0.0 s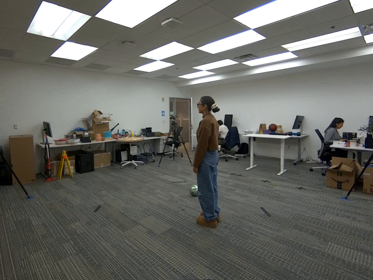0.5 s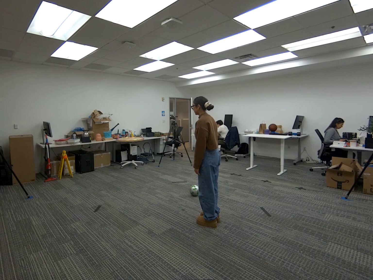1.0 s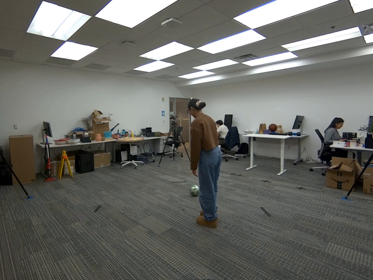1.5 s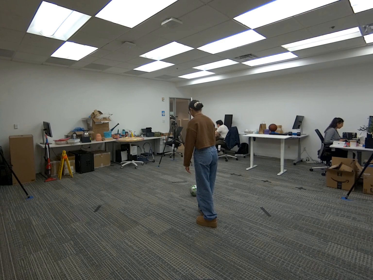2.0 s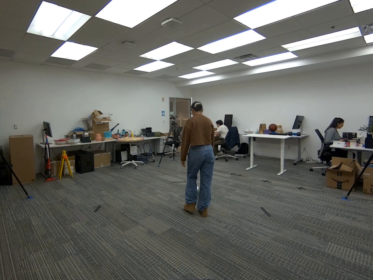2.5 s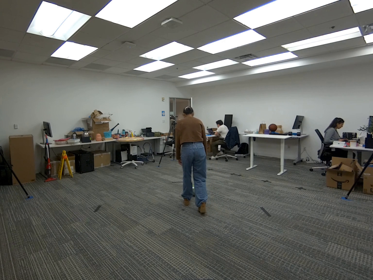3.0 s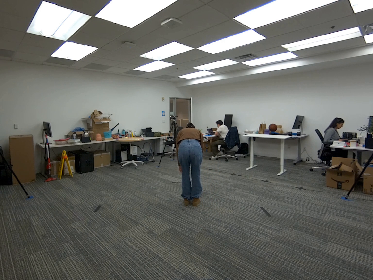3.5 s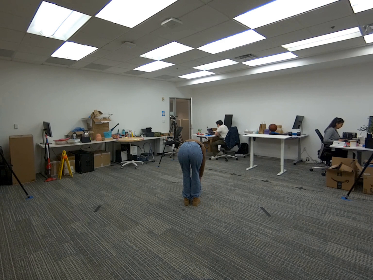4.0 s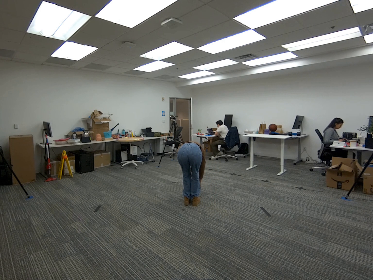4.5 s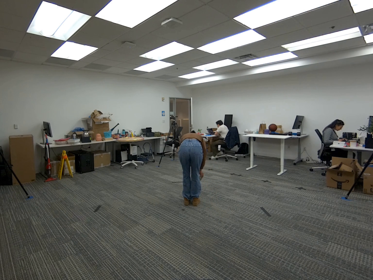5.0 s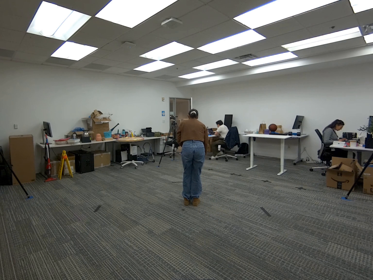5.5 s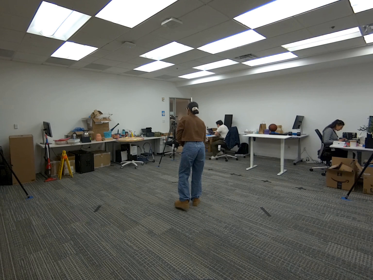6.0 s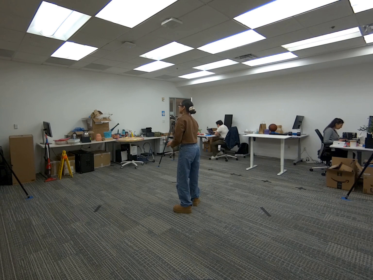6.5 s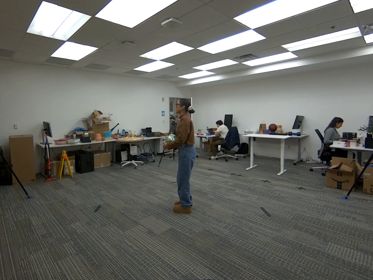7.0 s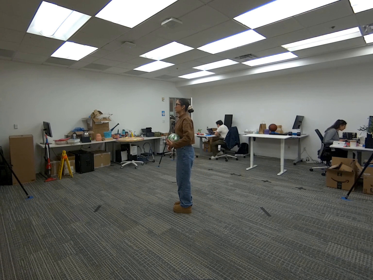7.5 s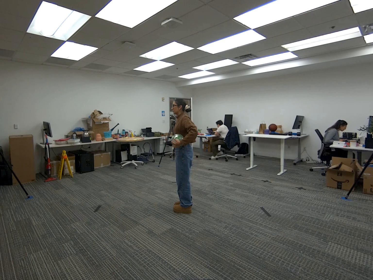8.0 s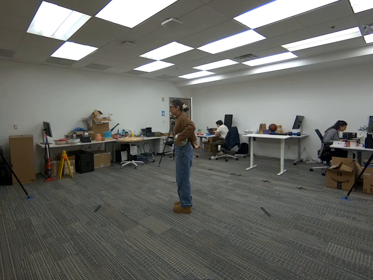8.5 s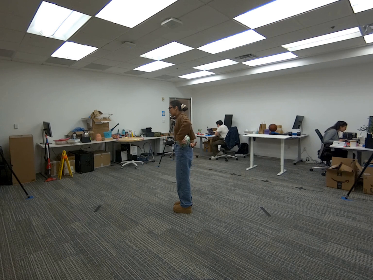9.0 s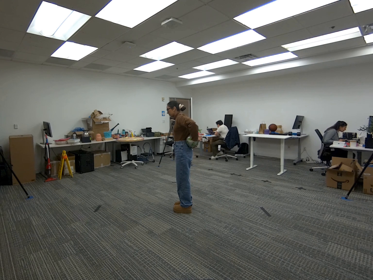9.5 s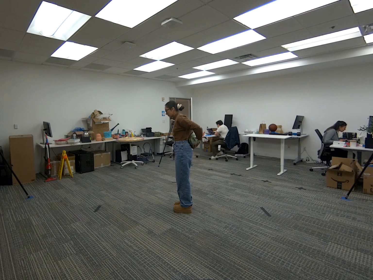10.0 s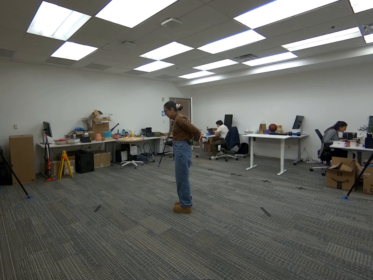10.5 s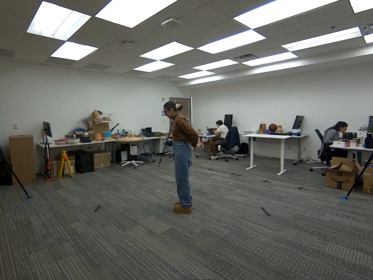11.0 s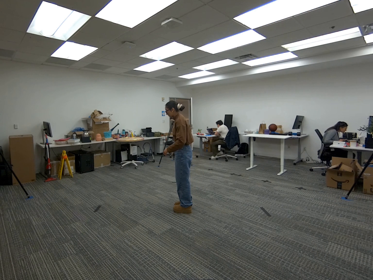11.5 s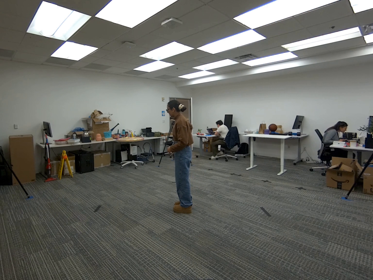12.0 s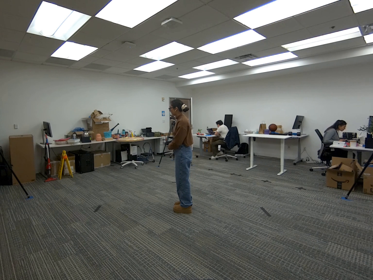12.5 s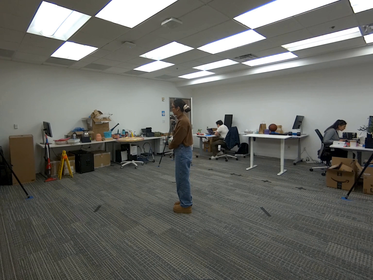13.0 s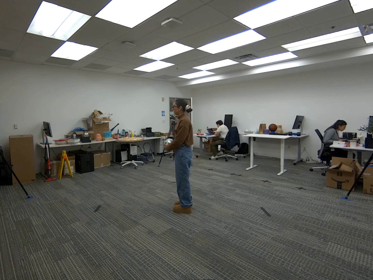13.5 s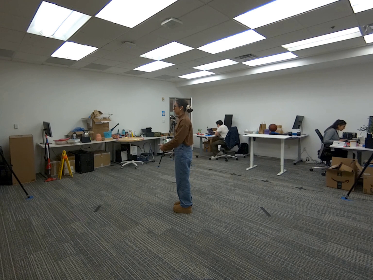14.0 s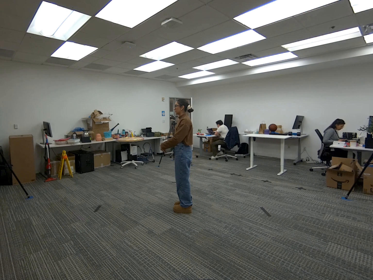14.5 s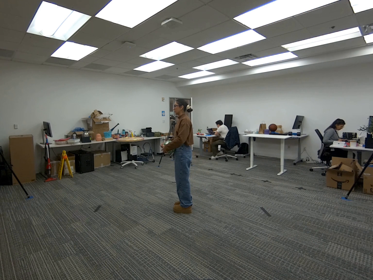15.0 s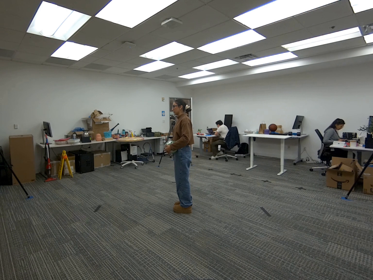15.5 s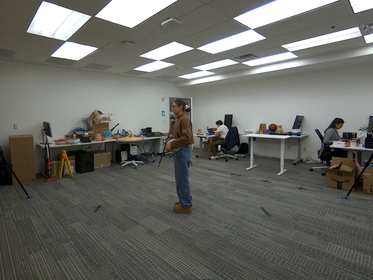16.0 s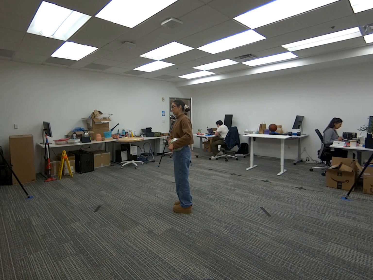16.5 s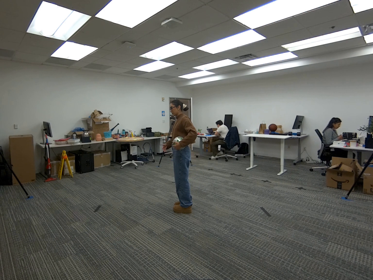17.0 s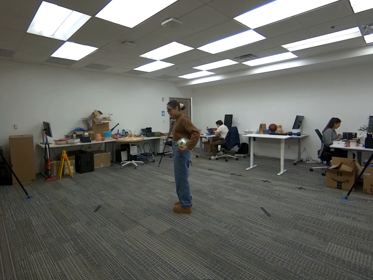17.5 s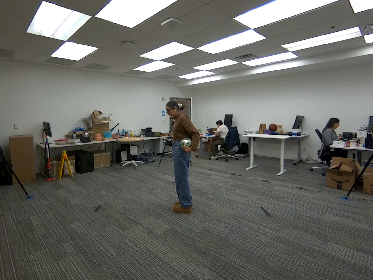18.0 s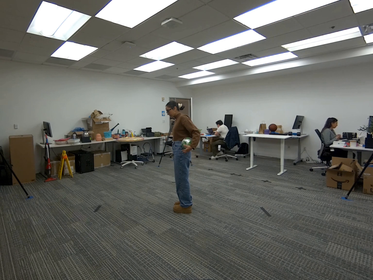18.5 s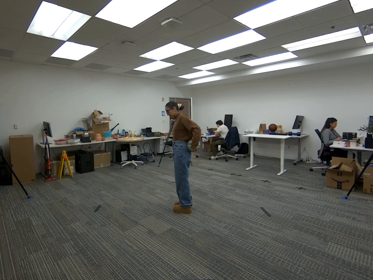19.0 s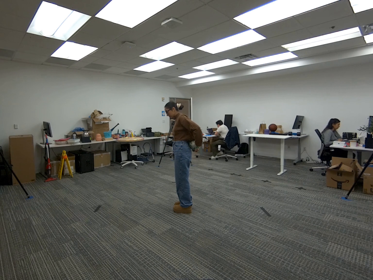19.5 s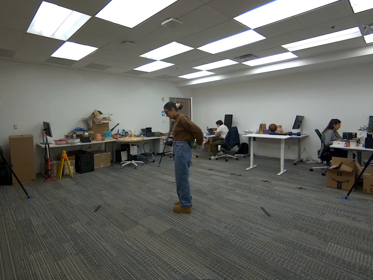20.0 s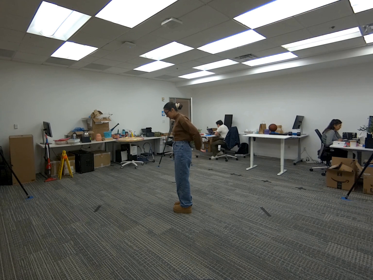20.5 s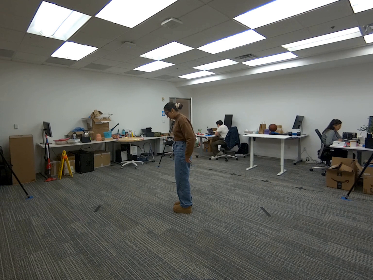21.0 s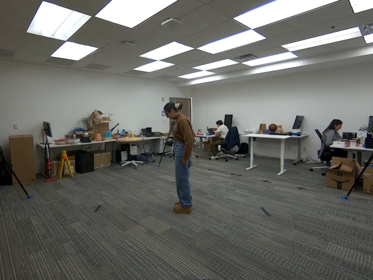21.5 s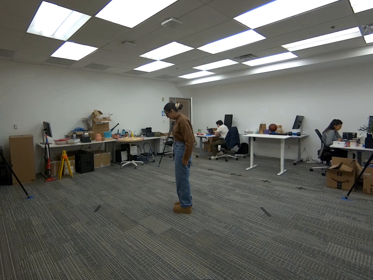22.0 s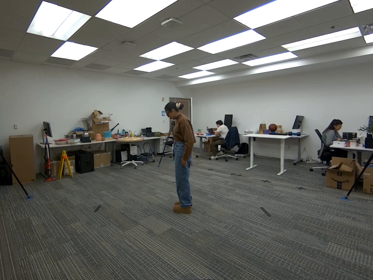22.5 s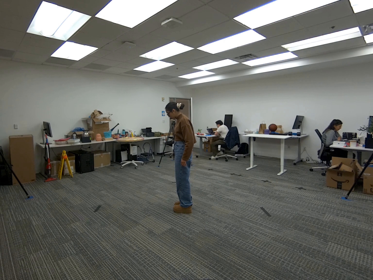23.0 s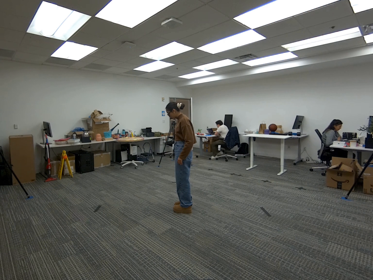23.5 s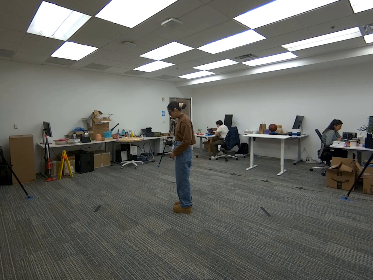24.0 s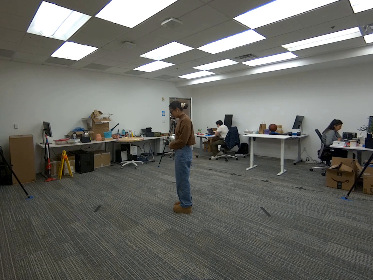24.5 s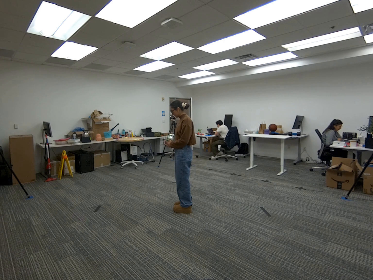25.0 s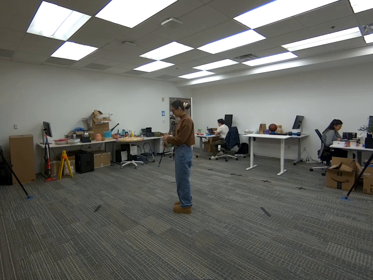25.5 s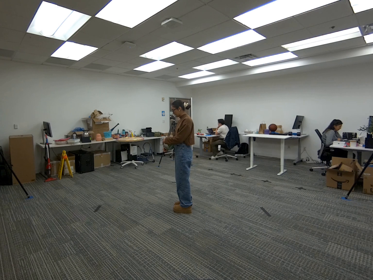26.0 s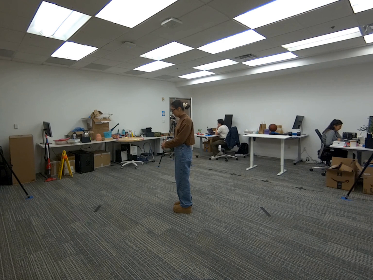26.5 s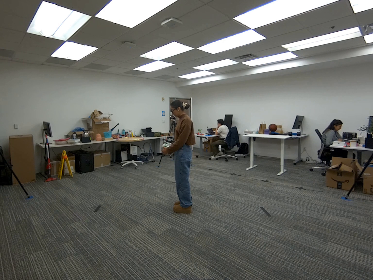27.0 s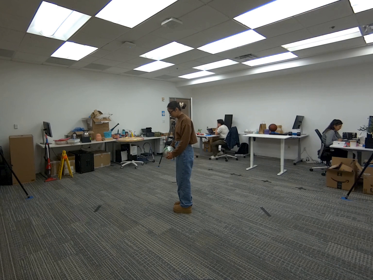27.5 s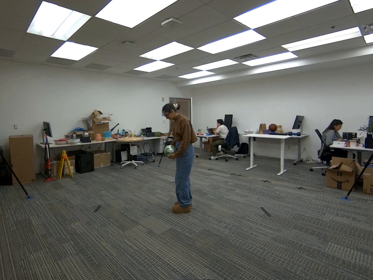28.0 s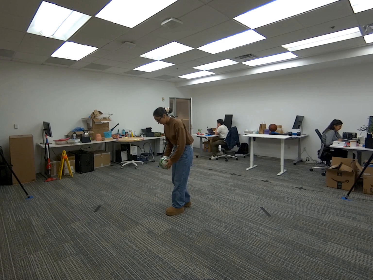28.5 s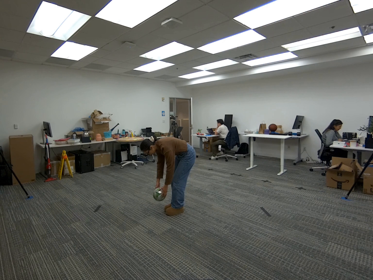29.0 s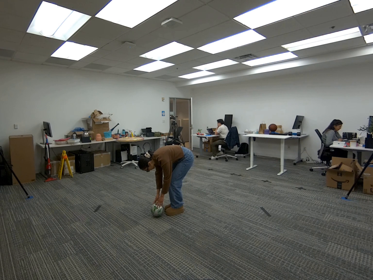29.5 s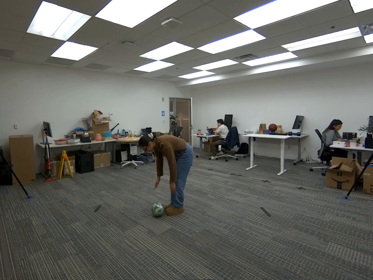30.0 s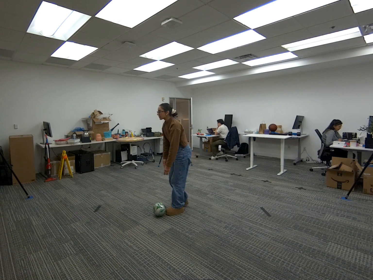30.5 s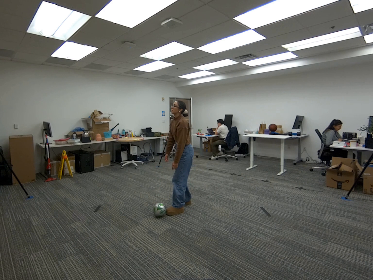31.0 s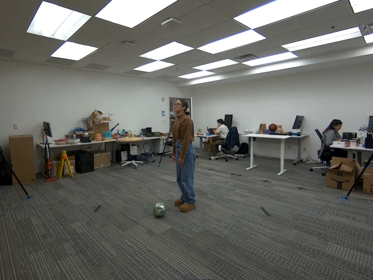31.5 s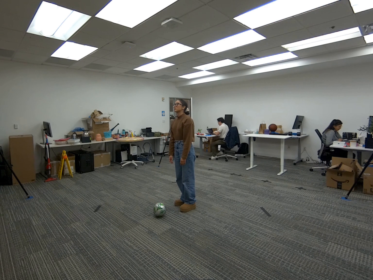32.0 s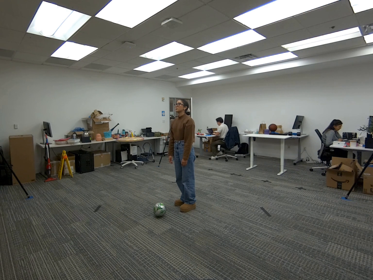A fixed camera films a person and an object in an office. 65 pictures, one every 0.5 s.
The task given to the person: Walk over to the soccer ball and pick up the soccer ball and rotate the soccer ball around your body.
